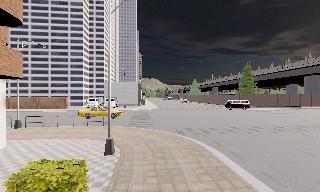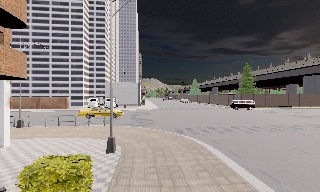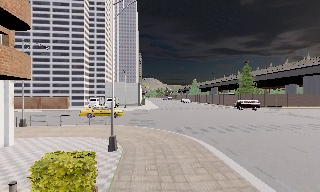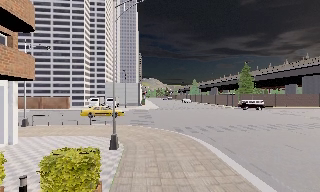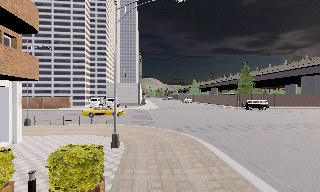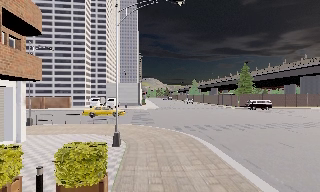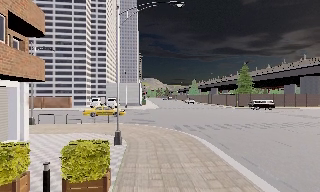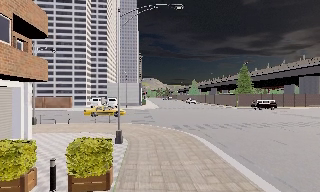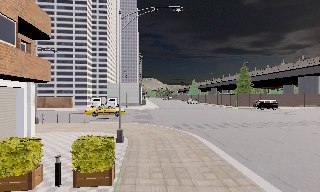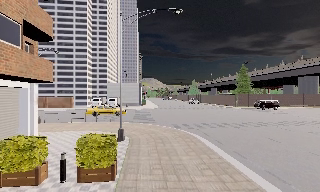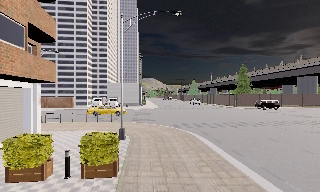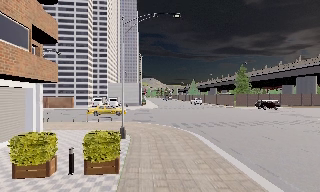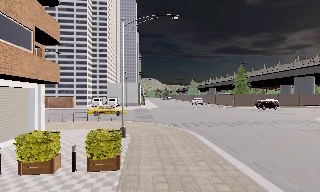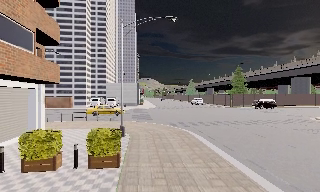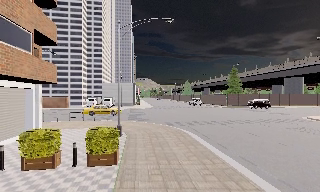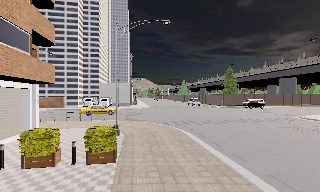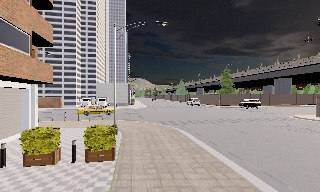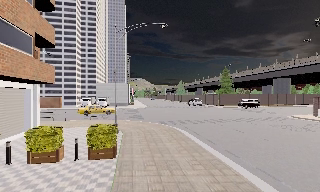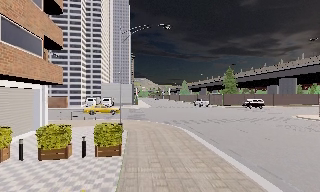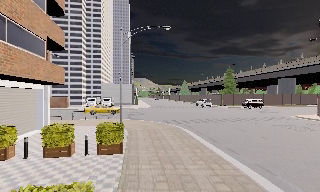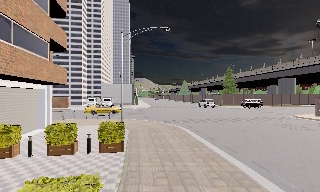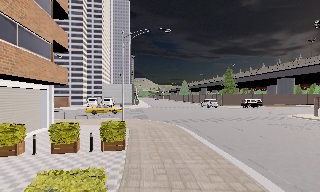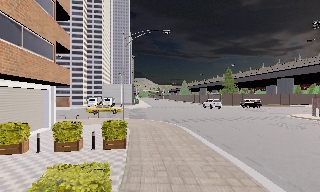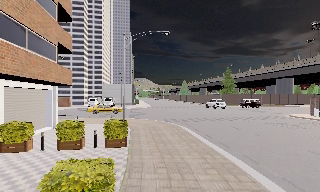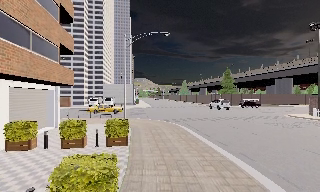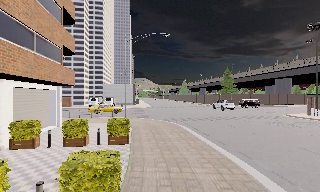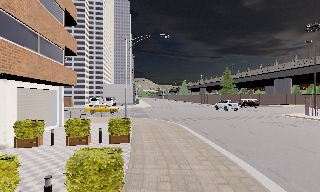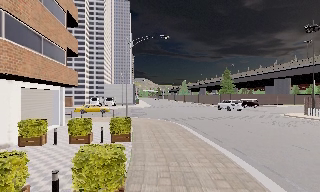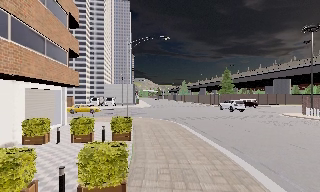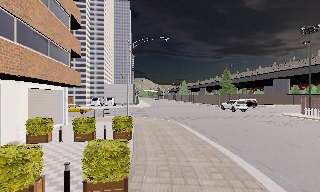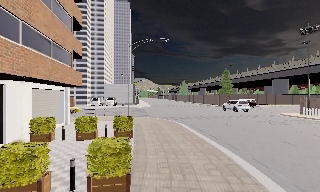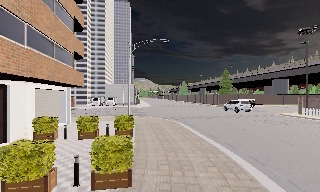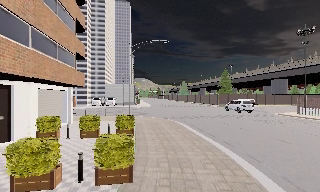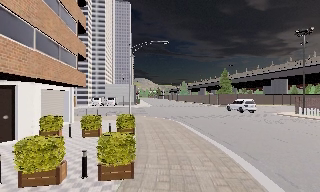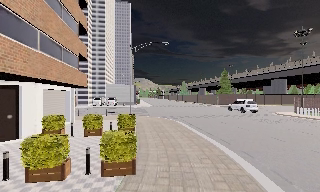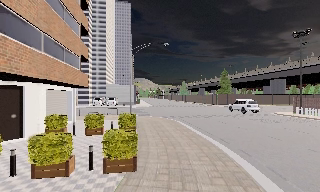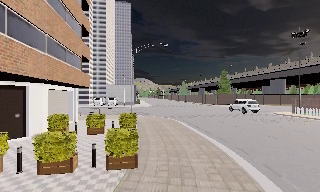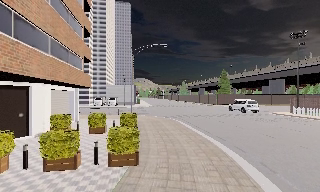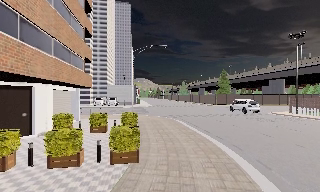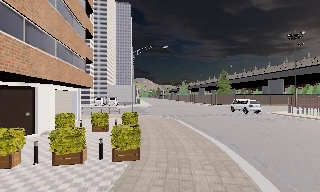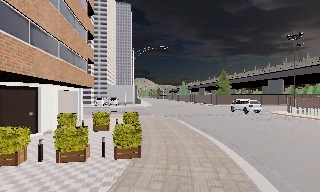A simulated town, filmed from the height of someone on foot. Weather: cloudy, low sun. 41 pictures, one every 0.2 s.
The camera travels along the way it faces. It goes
backward.
0.0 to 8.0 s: The camera travels backward, about 9 m, so what stands in front gets smaller.
The film runs backward here.
